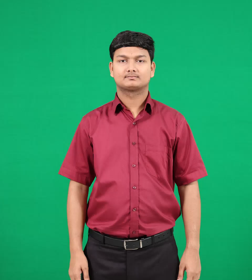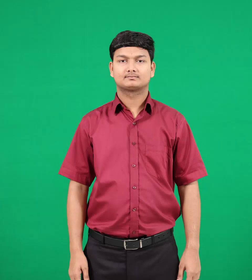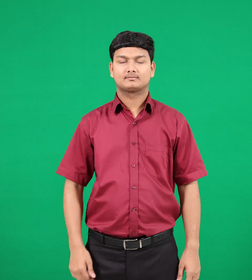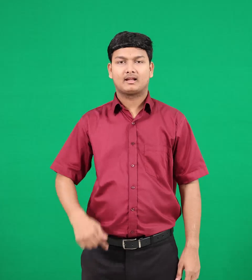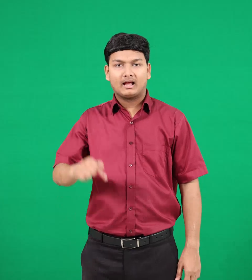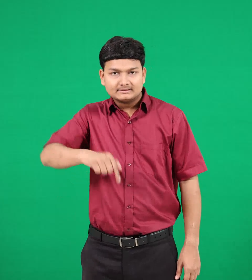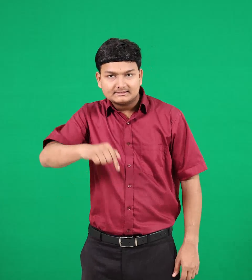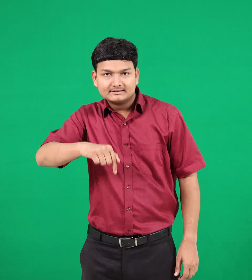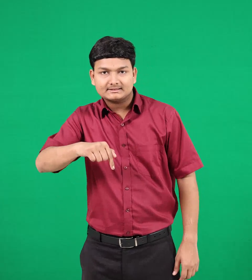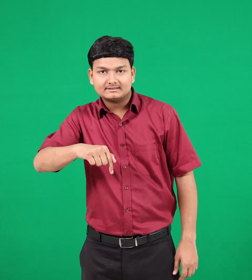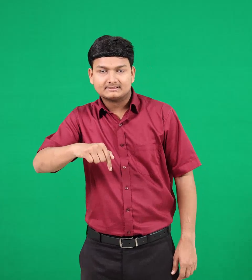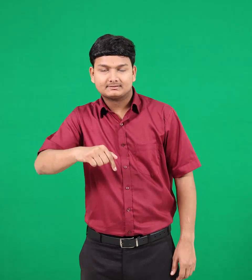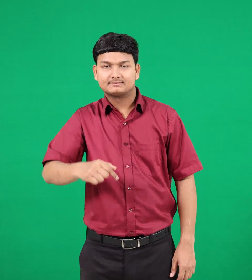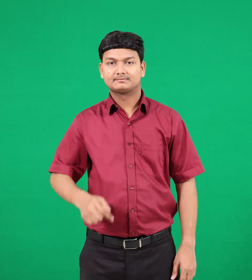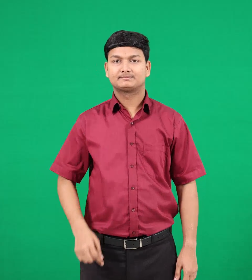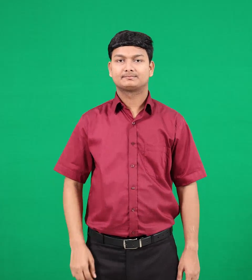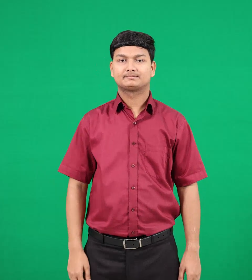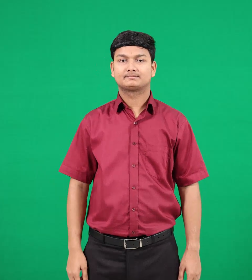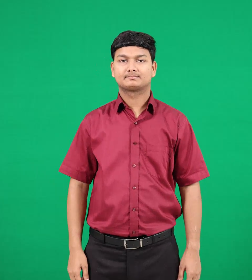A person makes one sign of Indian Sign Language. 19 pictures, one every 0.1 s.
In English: today
